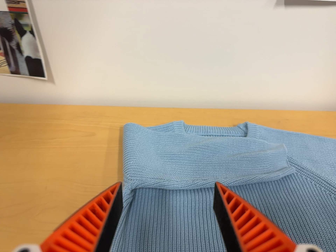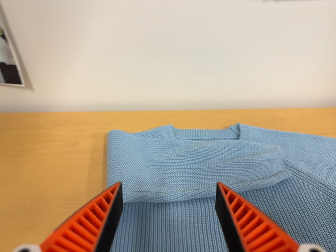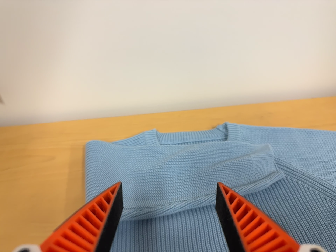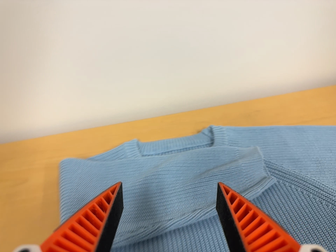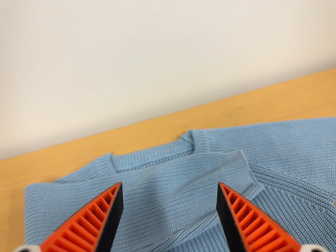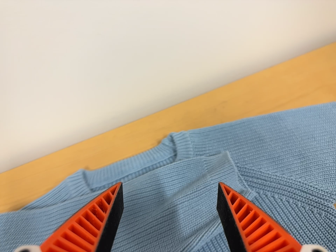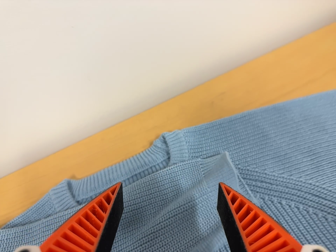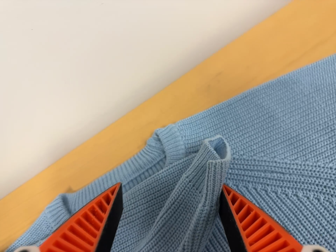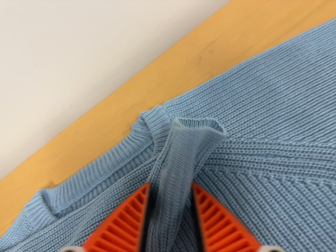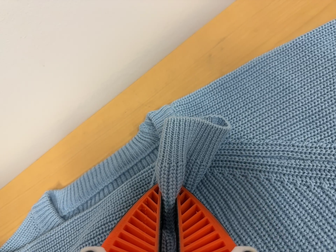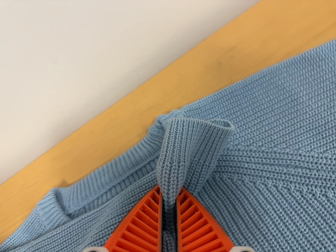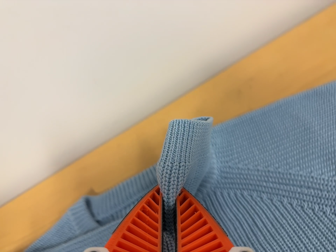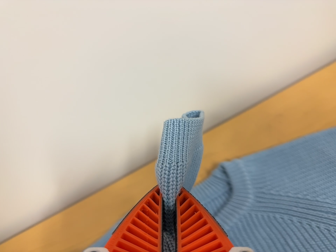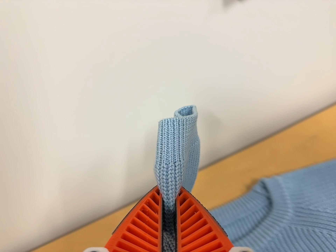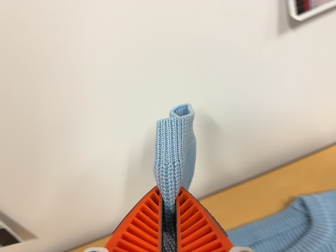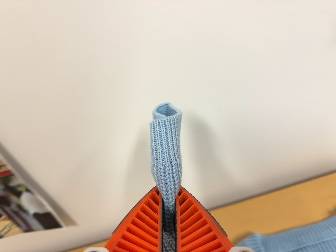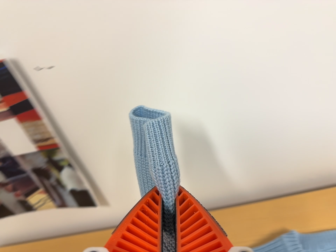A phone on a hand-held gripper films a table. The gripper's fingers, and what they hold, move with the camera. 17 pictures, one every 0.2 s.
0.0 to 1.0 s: The camera travels forward, to its right and toward the top of its view, about 22 cm, so what stands in front looms larger. It rolls about its line of sight by about 20 degrees, and the scene rotates counterclockwise.
1.0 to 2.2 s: The camera travels forward and toward the top of its view, about 10 cm, so what stands in front looms larger. It rolls about its line of sight by about 10 degrees, and the scene rotates counterclockwise.
2.2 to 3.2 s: The scene slides to the right, as the camera pans about 15 degrees to its left. It travels to its left and backward, about 28 cm, so close, fixed things drift to the right. Its aim tips toward the top of its view by about 15 degrees, and the scene shifts downward. It rolls about its line of sight by about 20 degrees, and the scene rotates clockwise.
The film runs backward here.
